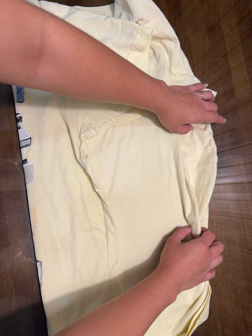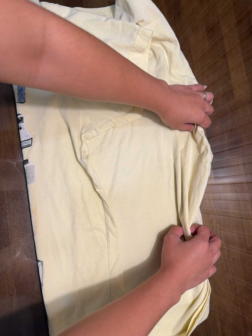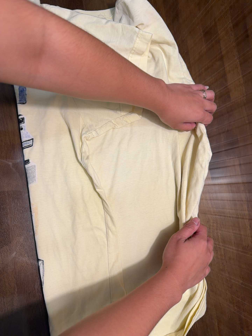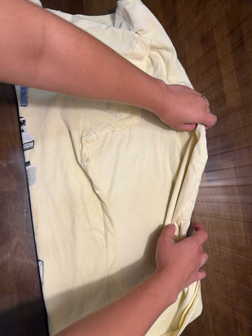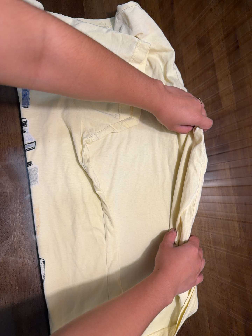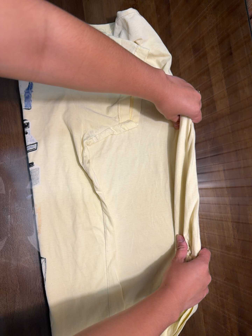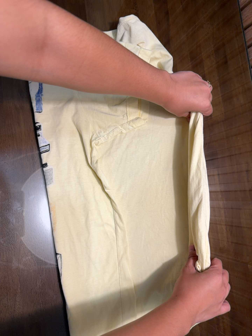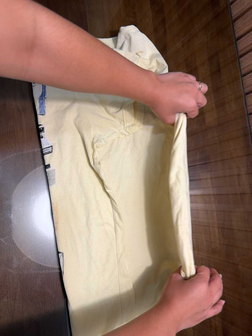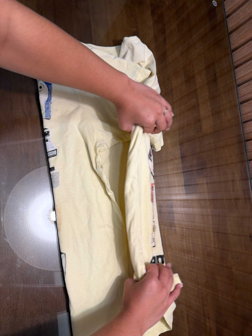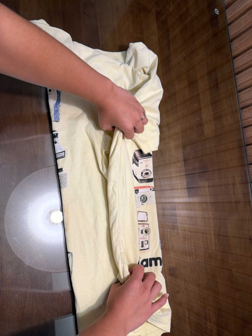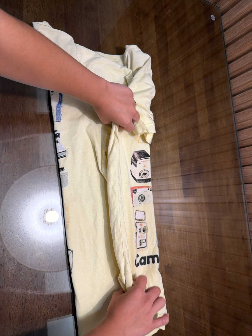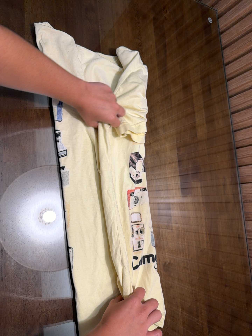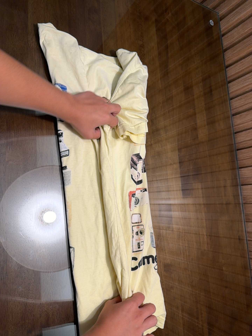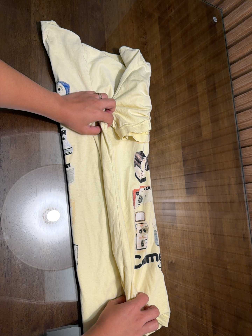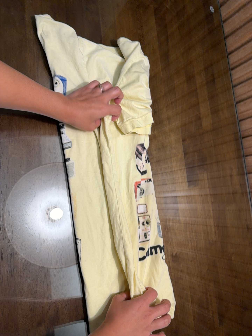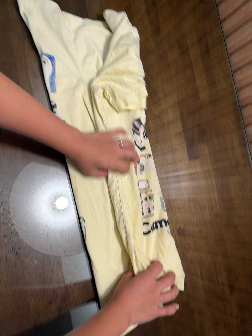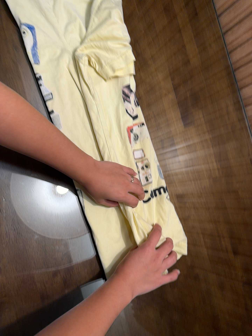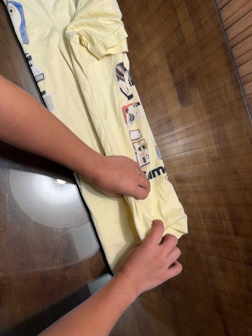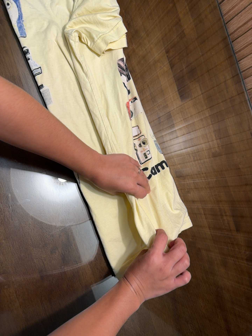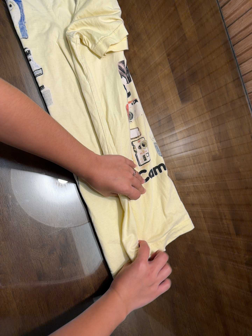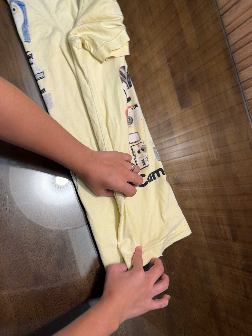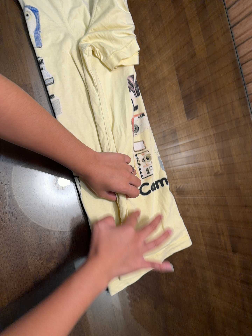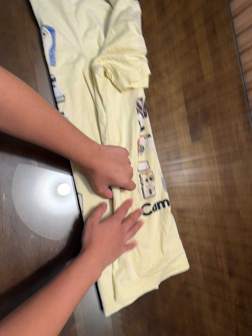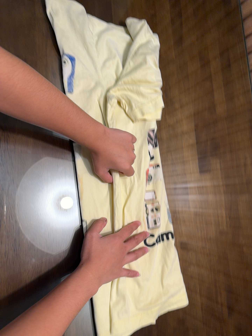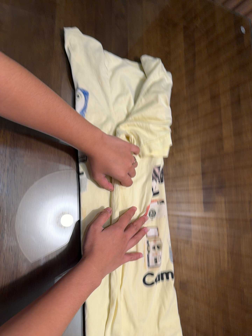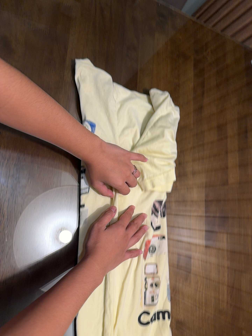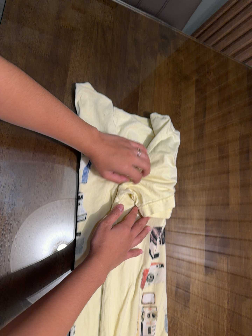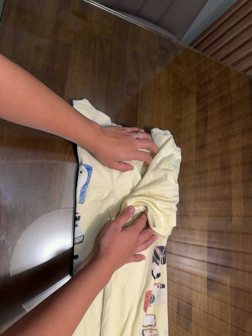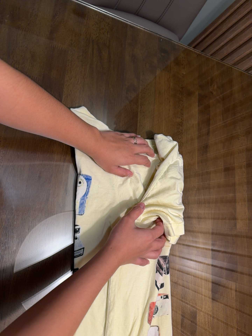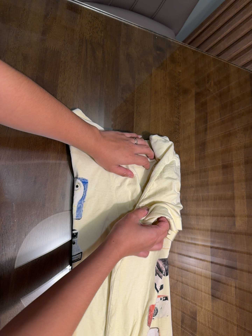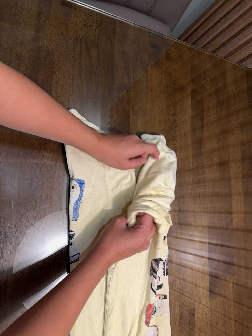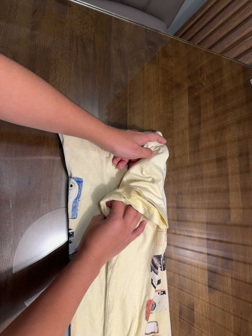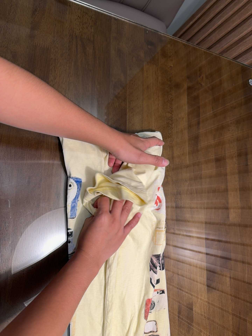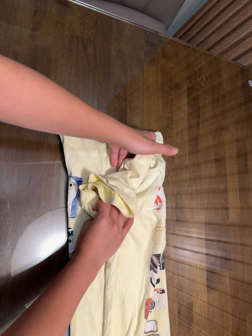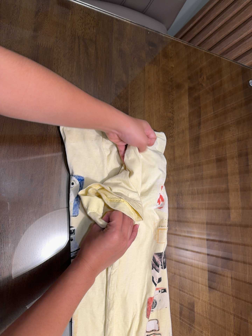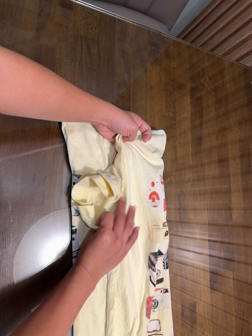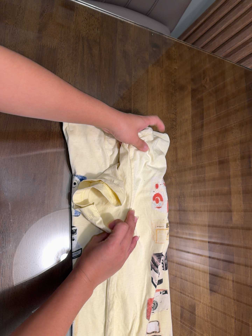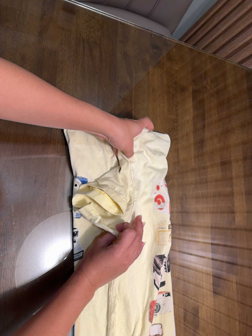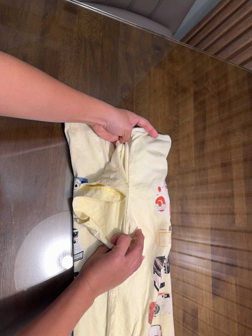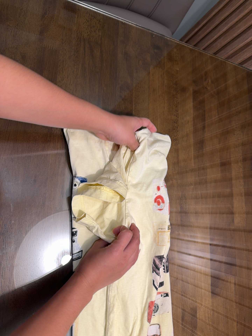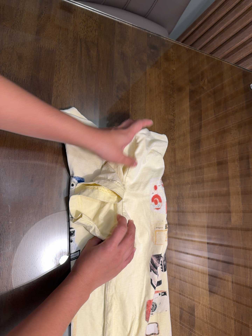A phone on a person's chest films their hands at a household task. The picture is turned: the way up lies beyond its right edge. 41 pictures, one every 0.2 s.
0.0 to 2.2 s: The camera pans to its right by about 15 degrees. It travels to its left and backward, about 18 cm.
2.2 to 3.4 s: The camera travels toward the bottom of its view, about 10 cm, so close, fixed things drift upward. Its aim tips toward the bottom of its view by about 10 degrees, and the scene shifts upward. It rolls about its line of sight by about 15 degrees, and the scene rotates counterclockwise.
3.4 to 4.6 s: The camera travels toward the top of its view, about 7 cm, so close, fixed things drift downward. It rolls about its line of sight by about 15 degrees, and the scene rotates clockwise.
4.6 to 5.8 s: The camera travels toward the top of its view, about 20 cm, so close, fixed things drift downward.
5.8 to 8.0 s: The camera shifts only a little, or ends up much as it began.
The film runs forward here.
